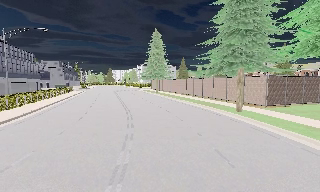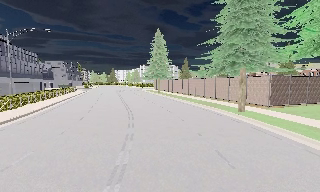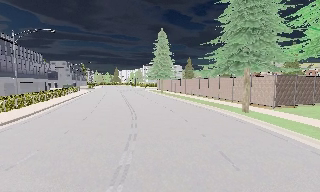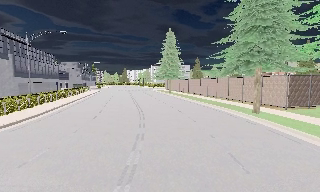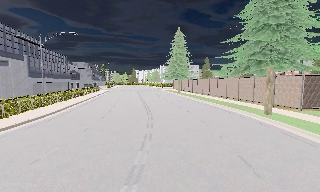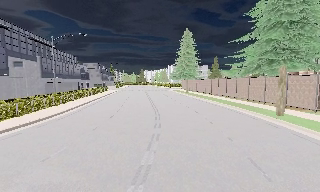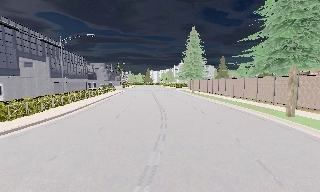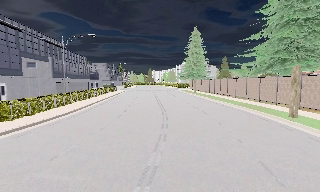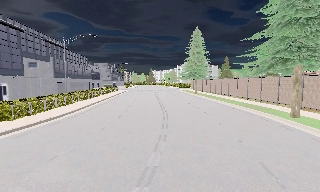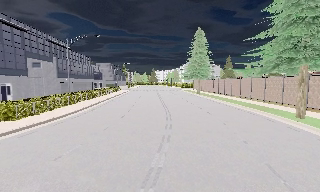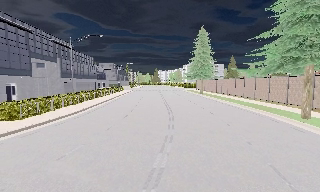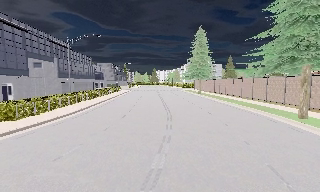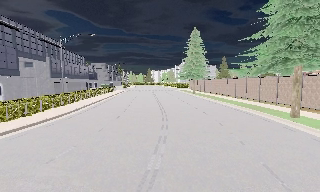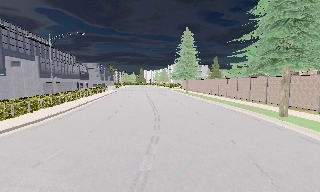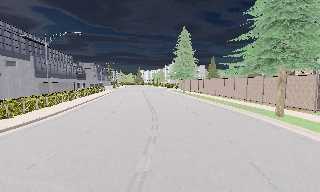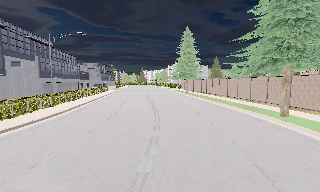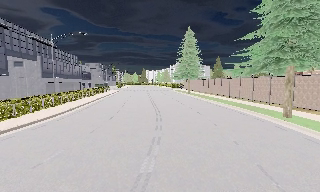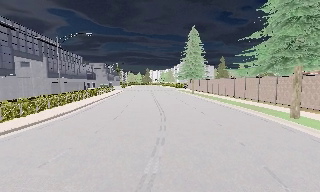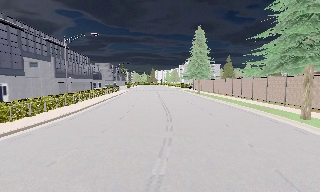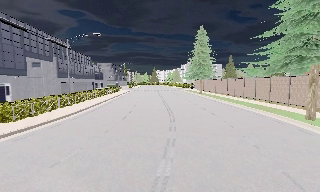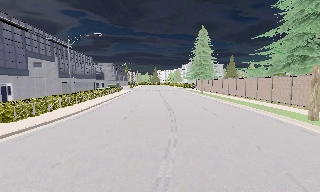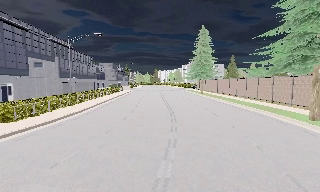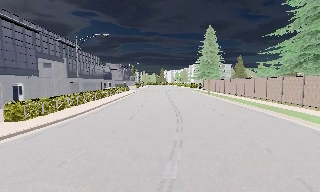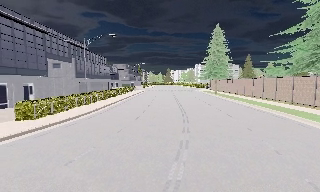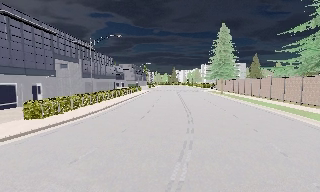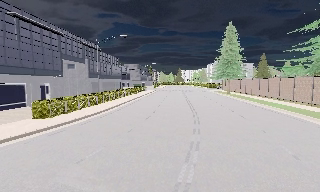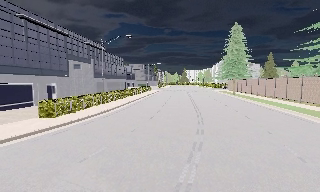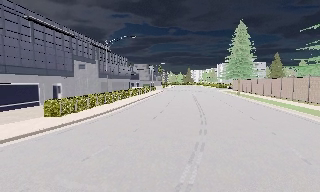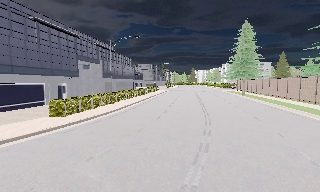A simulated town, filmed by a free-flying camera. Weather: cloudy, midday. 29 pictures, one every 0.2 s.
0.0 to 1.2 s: The camera pans to its left, which is counterclockwise from overhead, by about 15 degrees.
1.2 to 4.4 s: The camera travels forward, about 0.5 m, so what stands in front looms larger.
4.4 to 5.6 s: The camera swings to its left by about 10 degrees, and the scene slides to the right.
The film runs forward here.
